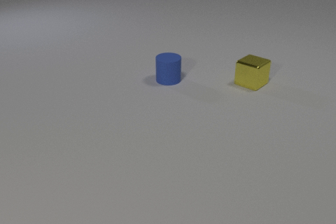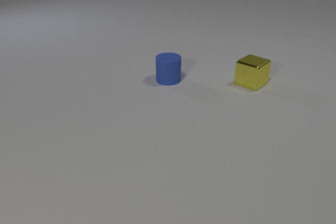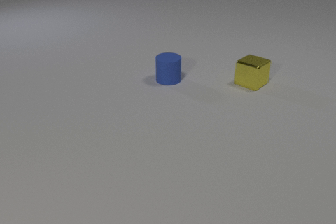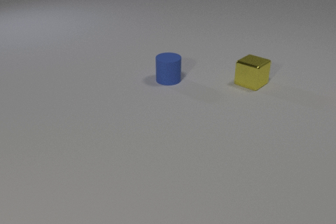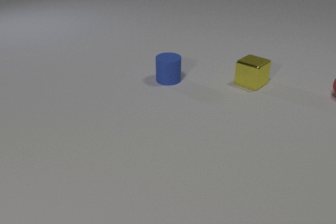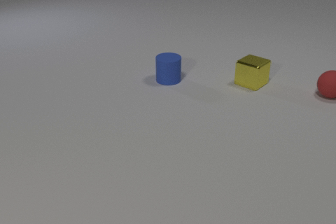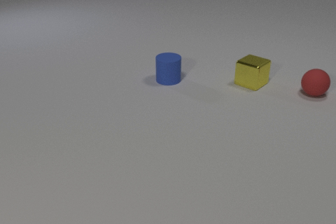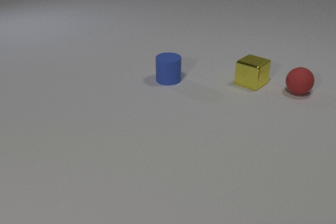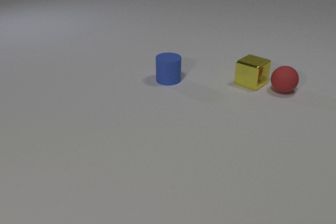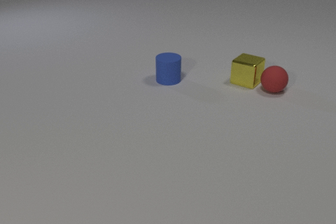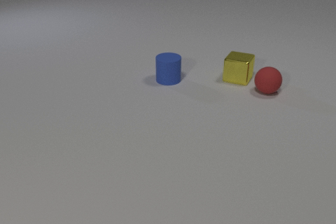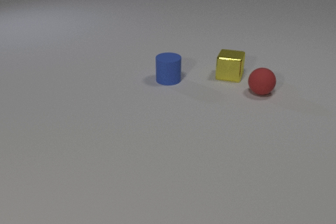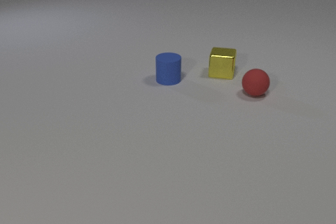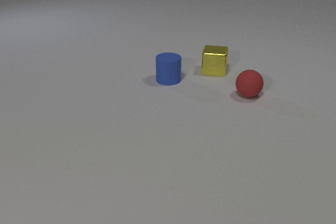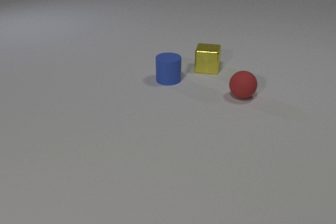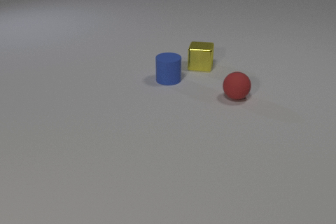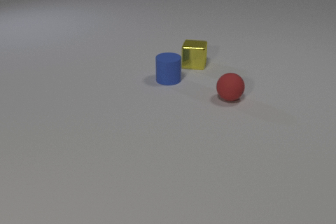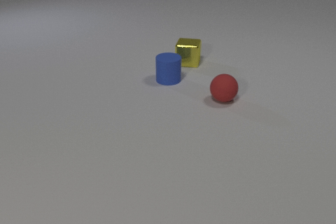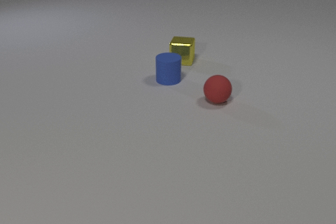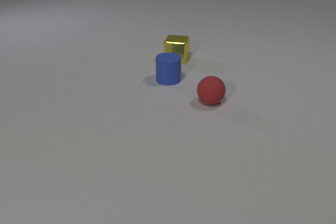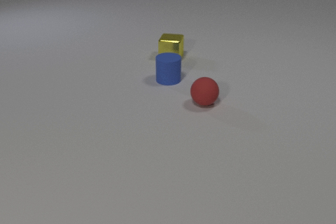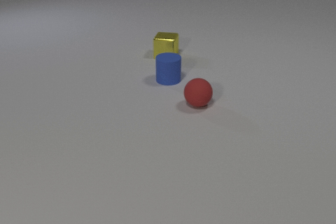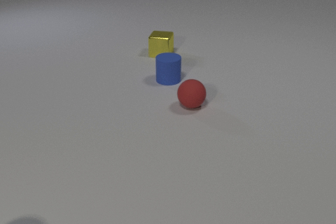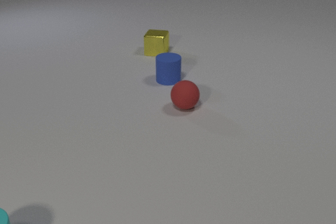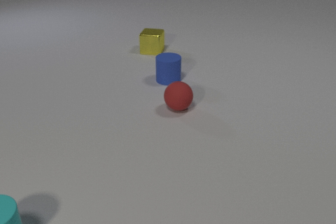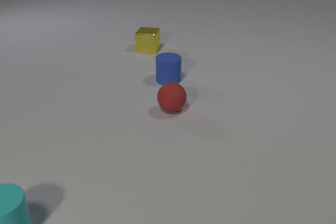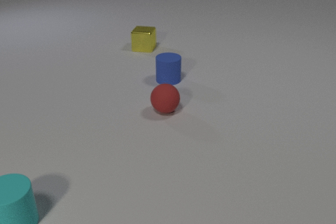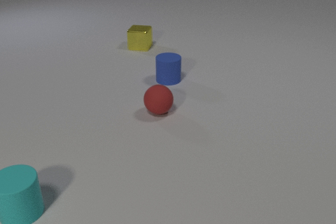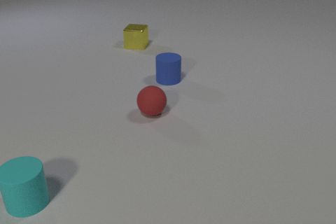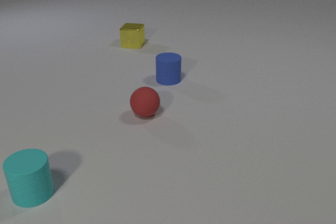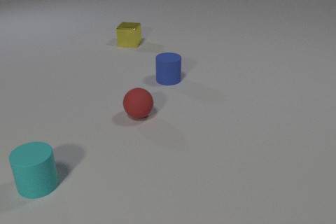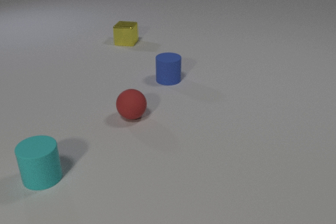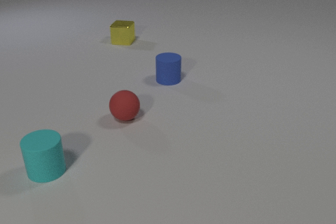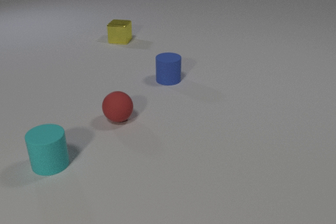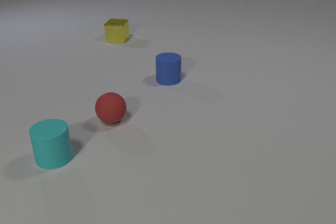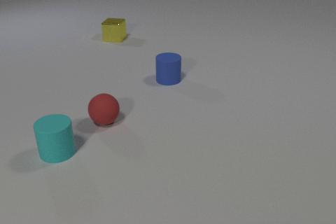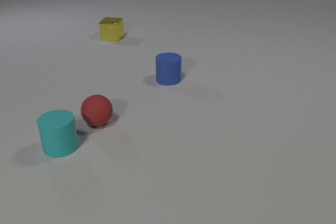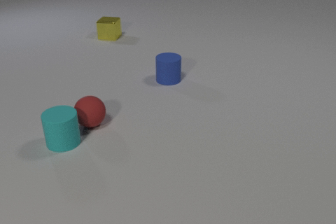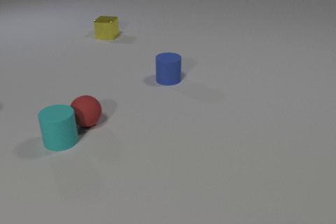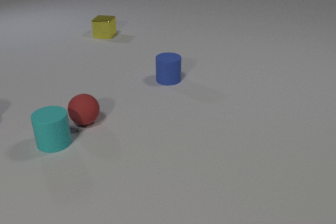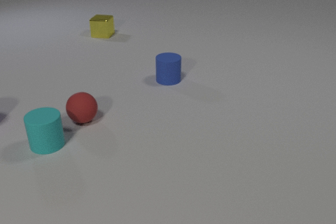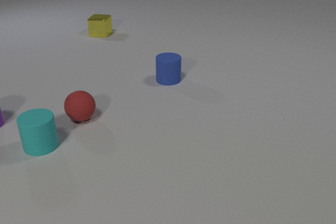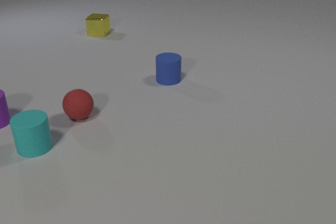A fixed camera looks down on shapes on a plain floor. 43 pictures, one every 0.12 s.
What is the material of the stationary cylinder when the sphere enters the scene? rubber.
How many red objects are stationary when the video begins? 0.
What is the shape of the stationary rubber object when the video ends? cylinder.
0.00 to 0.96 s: The red rubber sphere comes in at the right edge, rolls to the left.
0.96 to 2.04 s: The red rubber sphere rolls to the left and toward the camera. The yellow metal cube slides to the left and away from the camera, spins counterclockwise seen from above by about 30 degrees, its near face sliding to the right. The red rubber sphere and the yellow metal cube collide.
2.04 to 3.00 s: The red rubber sphere rolls to the left and toward the camera. The yellow metal cube slides to the left and away from the camera. The cyan rubber cylinder comes in at the bottom edge, slides away from the camera and to the right.
3.00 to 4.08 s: The red rubber sphere rolls to the left. The yellow metal cube slides away from the camera and to the left. The cyan rubber cylinder slides away from the camera and to the right.
4.08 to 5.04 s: The red rubber sphere rolls to the left and away from the camera. The yellow metal cube slides away from the camera and to the left. The cyan rubber cylinder slides away from the camera and to the left. The purple rubber cylinder comes in at the left edge, slides to the right. The red rubber sphere and the cyan rubber cylinder collide.
